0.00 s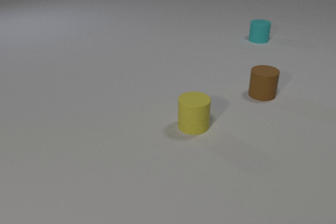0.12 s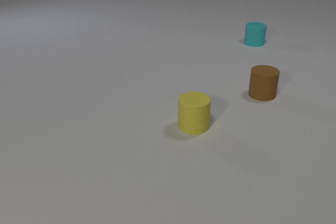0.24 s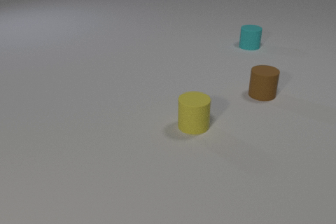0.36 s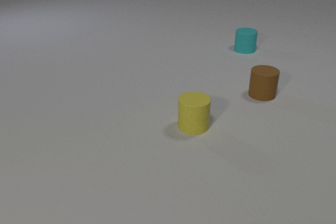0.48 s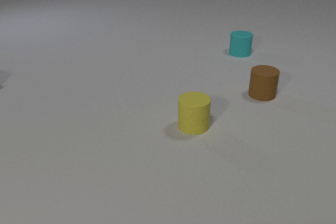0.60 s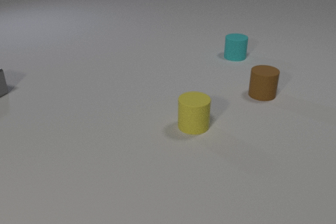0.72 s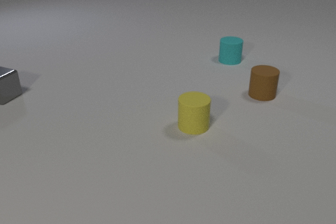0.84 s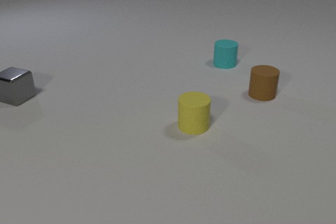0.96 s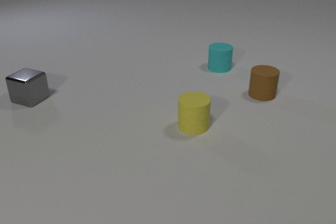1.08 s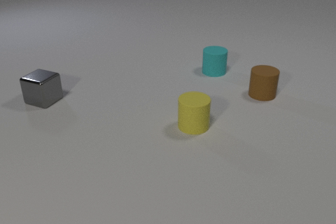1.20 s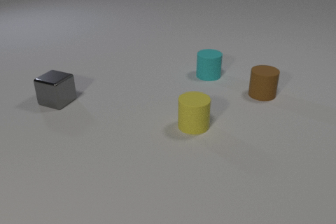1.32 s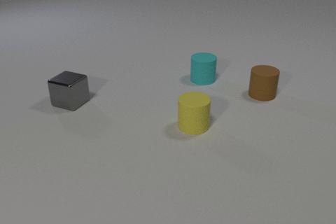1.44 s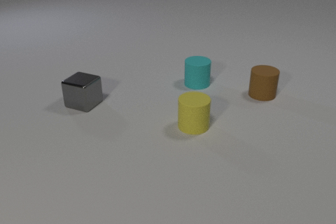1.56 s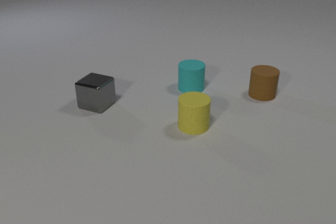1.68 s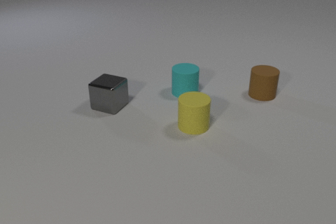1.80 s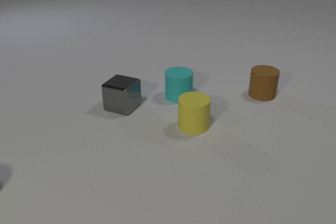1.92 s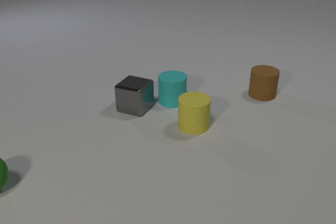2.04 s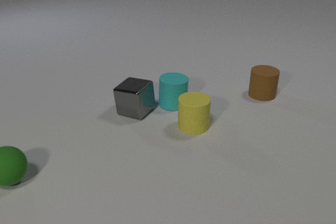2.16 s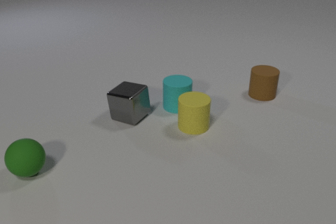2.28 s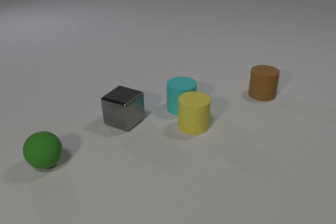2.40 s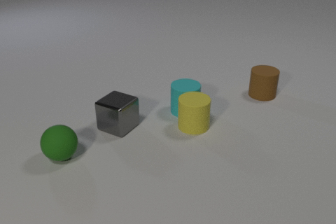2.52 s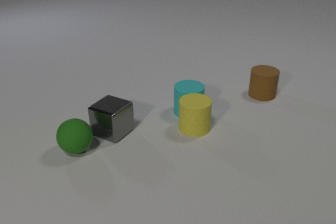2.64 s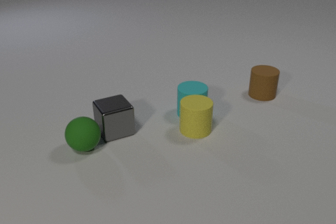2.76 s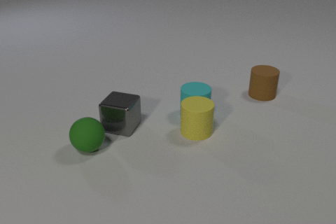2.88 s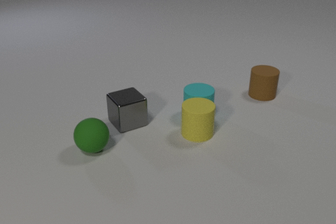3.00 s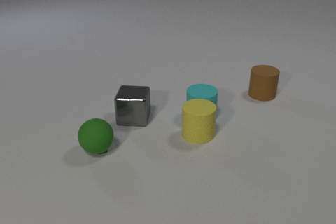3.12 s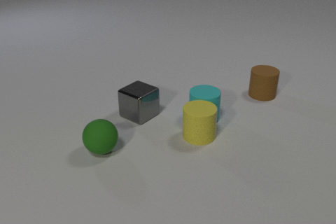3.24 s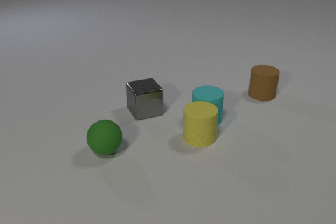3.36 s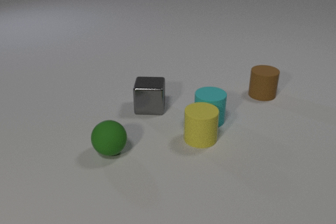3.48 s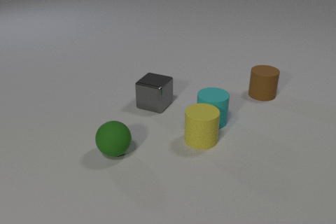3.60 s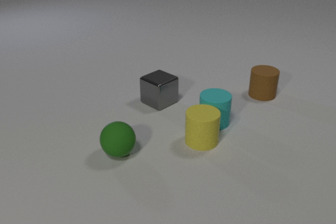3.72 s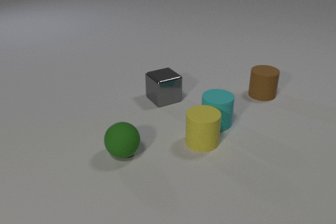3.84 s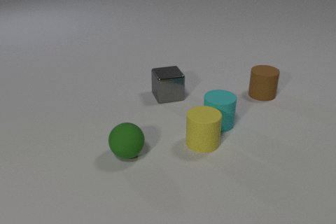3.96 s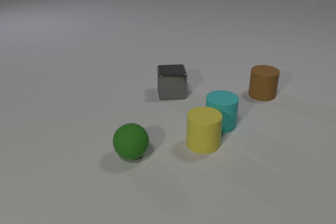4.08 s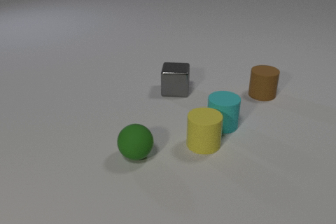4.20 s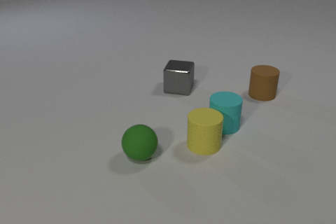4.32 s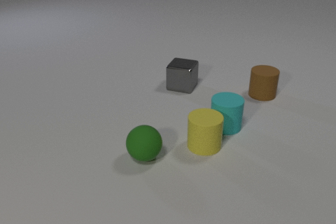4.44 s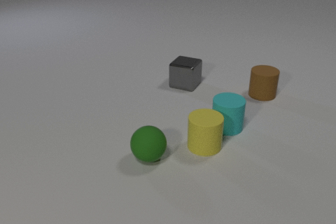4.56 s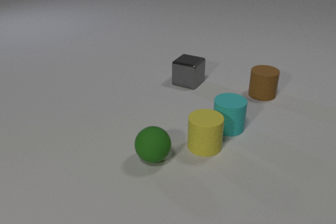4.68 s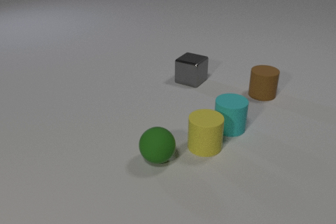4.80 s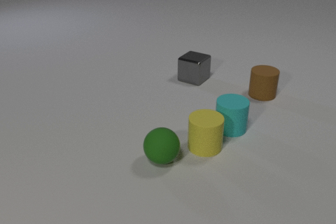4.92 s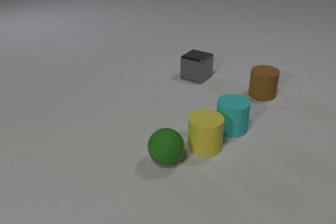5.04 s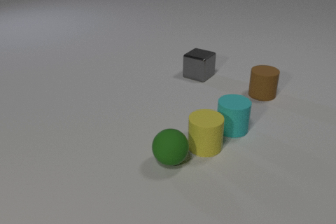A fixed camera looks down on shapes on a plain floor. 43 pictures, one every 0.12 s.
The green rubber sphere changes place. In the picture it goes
to the right.
The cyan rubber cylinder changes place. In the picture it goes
toward the camera.
0.00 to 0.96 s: The gray metal cube comes in at the left edge, slides to the right and toward the camera. The cyan rubber cylinder slides toward the camera and to the left.
0.96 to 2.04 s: The gray metal cube slides to the right and toward the camera. The cyan rubber cylinder slides toward the camera and to the left. The green rubber sphere comes in at the left edge, rolls to the right. The gray metal cube and the cyan rubber cylinder collide.
2.04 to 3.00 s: The gray metal cube slides toward the camera. The cyan rubber cylinder slides to the right and toward the camera. The green rubber sphere rolls to the right. The yellow rubber cylinder slides toward the camera. The cyan rubber cylinder and the yellow rubber cylinder collide. The gray metal cube and the green rubber sphere collide.
3.00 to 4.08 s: The gray metal cube slides away from the camera and to the right. The cyan rubber cylinder slides to the right and toward the camera. The green rubber sphere rolls to the right and toward the camera. The yellow rubber cylinder slides toward the camera.
4.08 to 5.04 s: The gray metal cube slides away from the camera and to the right. The cyan rubber cylinder slides to the right. The green rubber sphere rolls to the right.
Are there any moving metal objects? yes.
How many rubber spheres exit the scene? 0.
What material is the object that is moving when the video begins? rubber.
